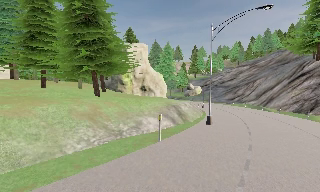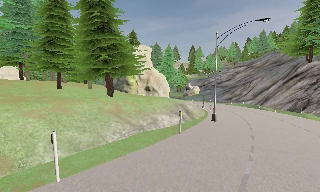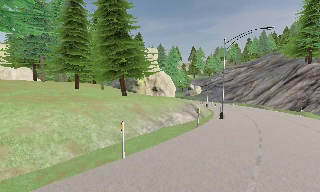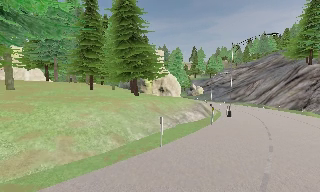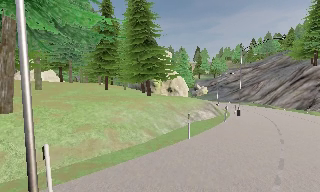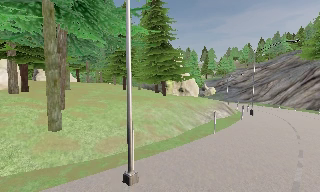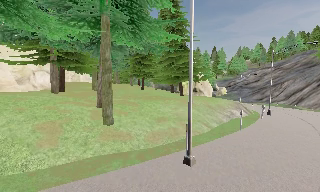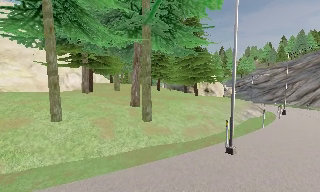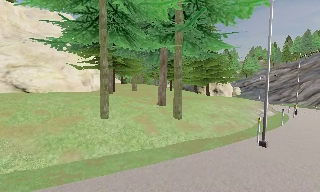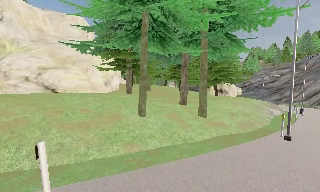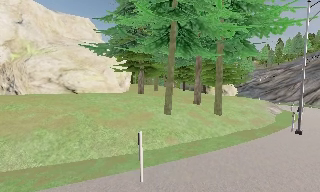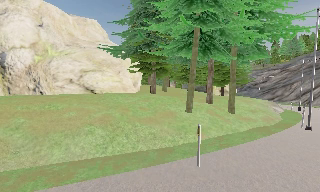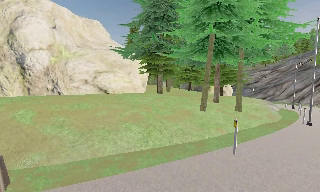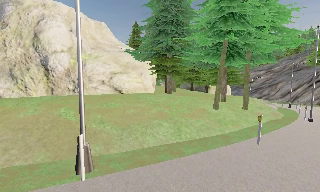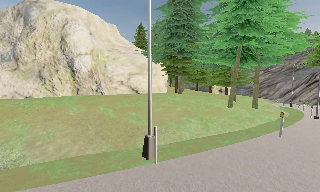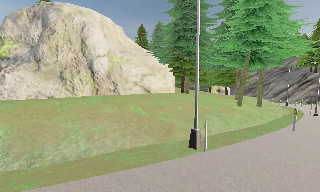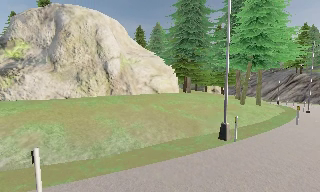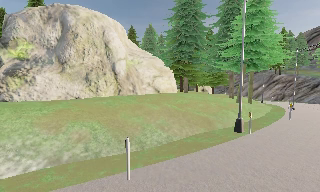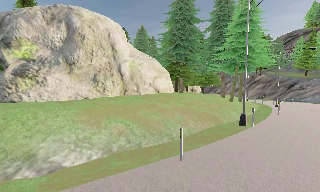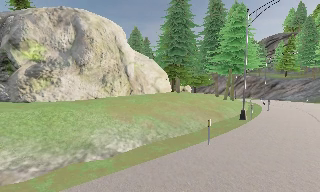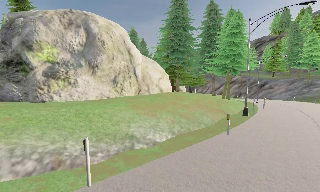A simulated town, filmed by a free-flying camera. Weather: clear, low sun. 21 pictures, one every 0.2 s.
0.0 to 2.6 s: The camera travels to its left and backward, about 25 m, so close, fixed things drift to the right.
2.6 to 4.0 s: The camera pans to its right, which is clockwise from overhead, by about 25 degrees. It travels to its left and backward, about 14 m, so close, fixed things drift to the right.
The film runs forward here.
